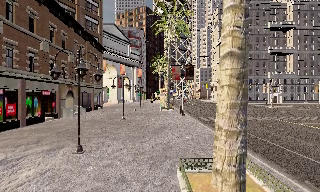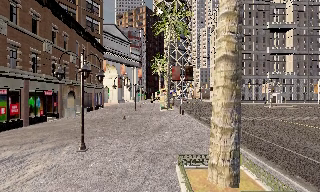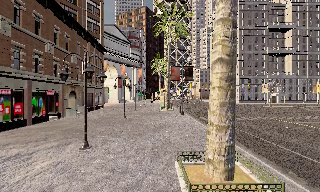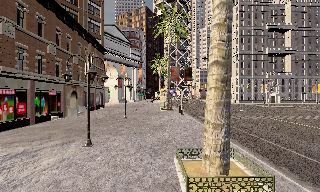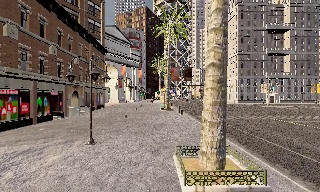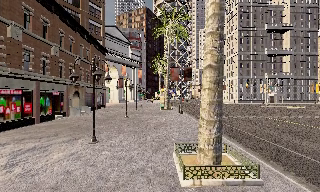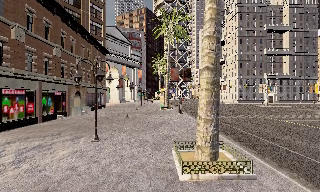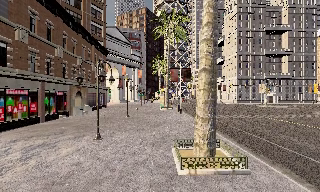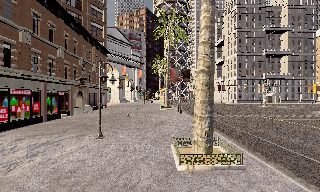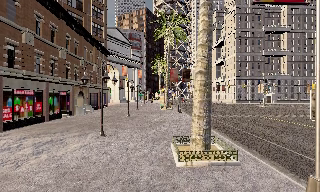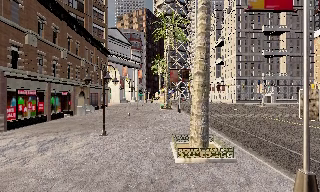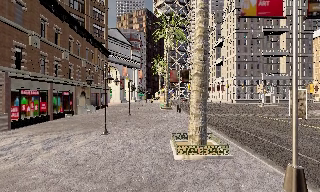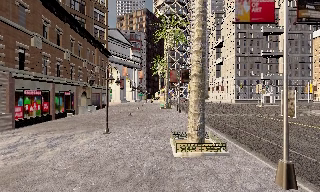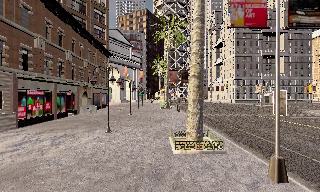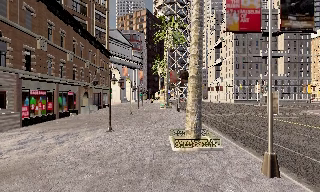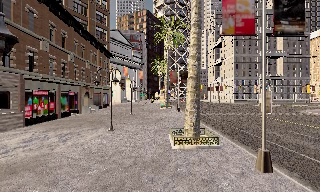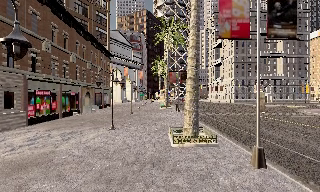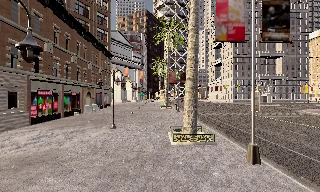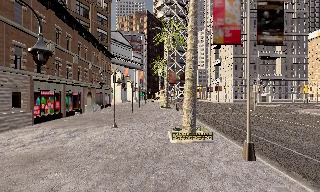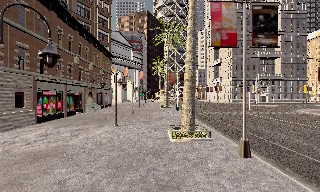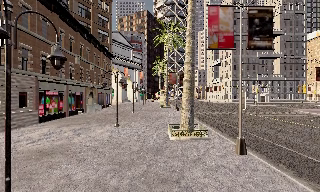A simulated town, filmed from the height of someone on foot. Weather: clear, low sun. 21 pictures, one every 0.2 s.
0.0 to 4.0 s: The camera travels backward, about 6 m, so what stands in front gets smaller.
The film runs backward here.
